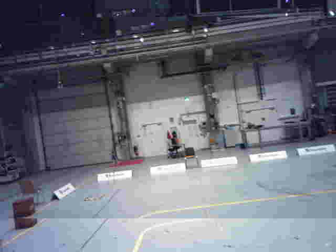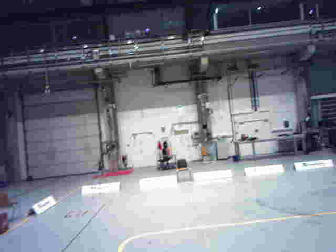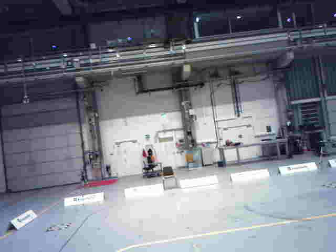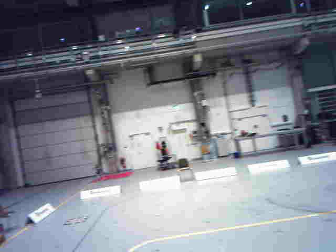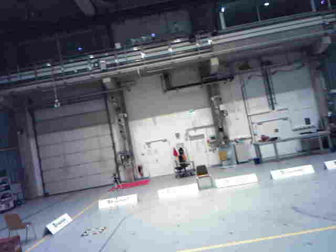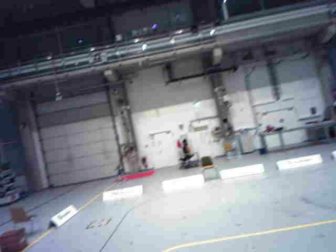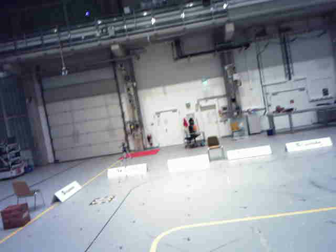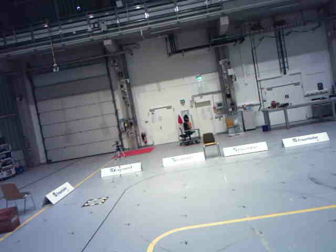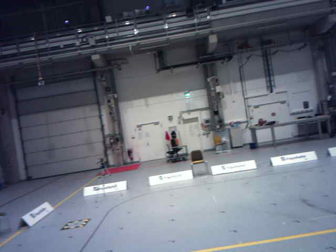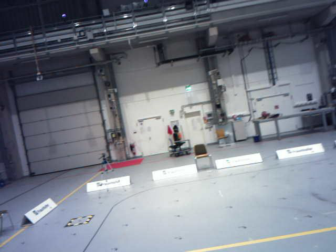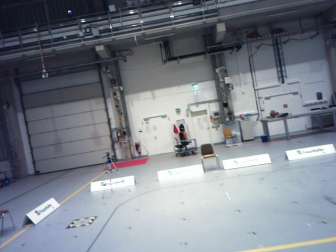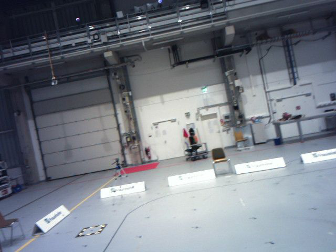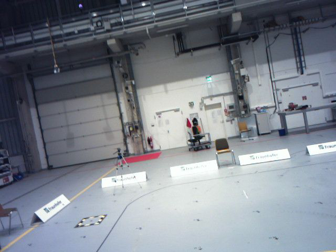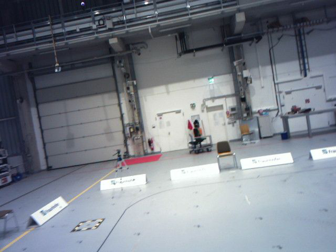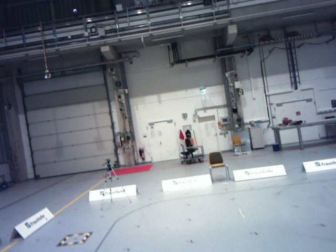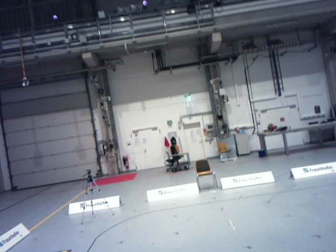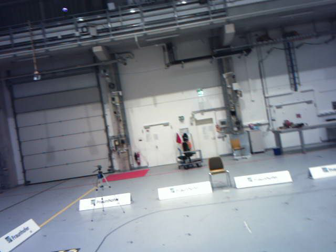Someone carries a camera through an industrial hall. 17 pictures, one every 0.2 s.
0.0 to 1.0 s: The camera travels forward, about 1.4 m, so what stands in front looms larger. It loses speed.
1.0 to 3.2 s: The camera travels forward, about 2.4 m, so what stands in front looms larger.
The film runs forward here.
